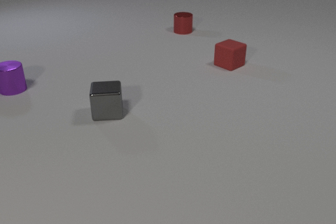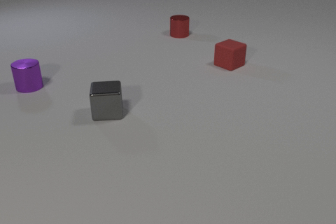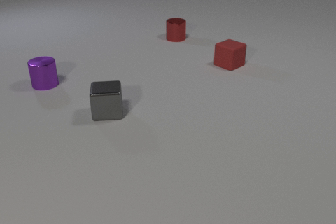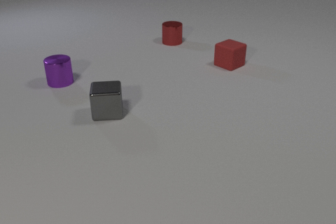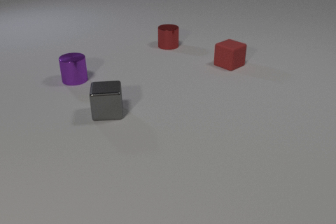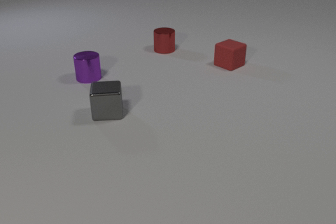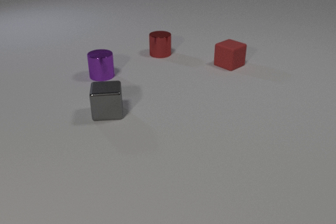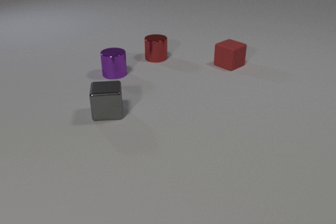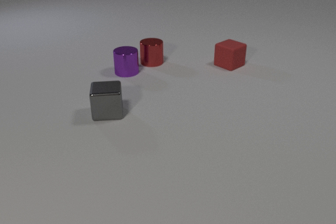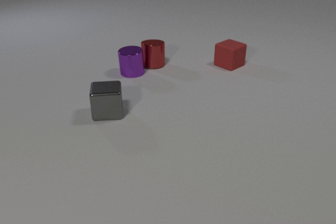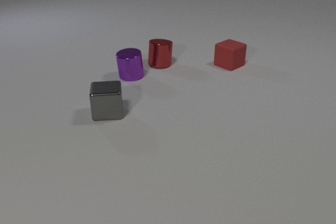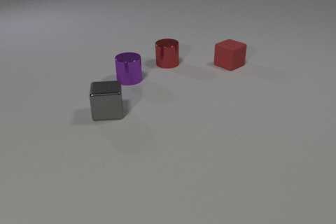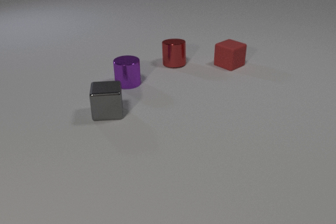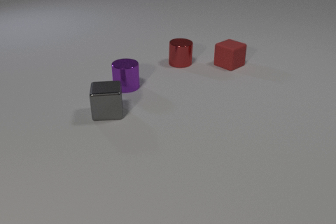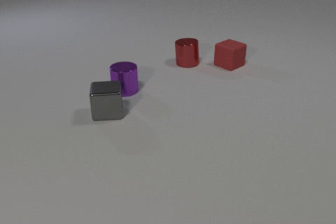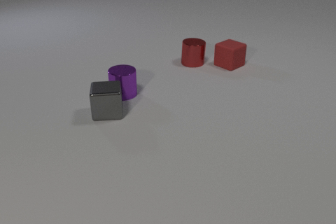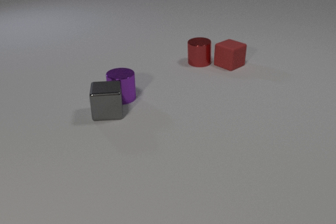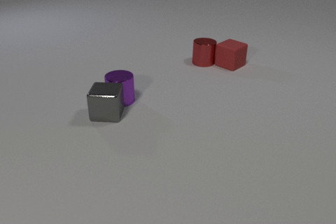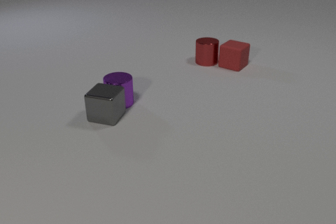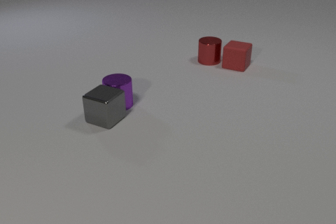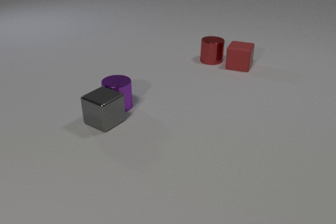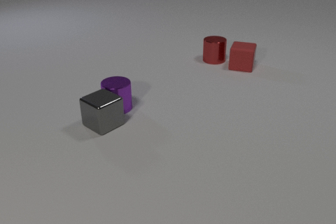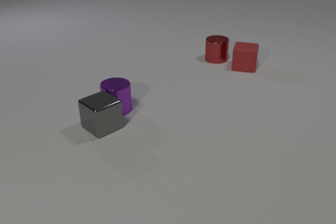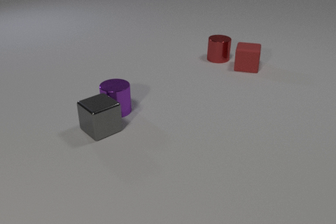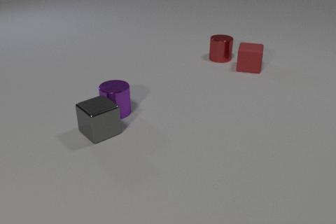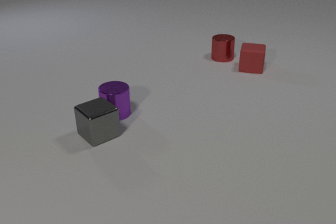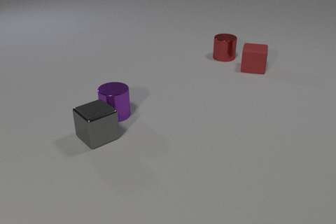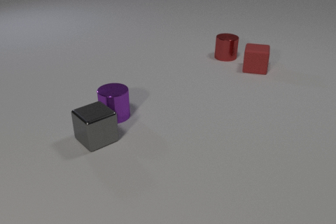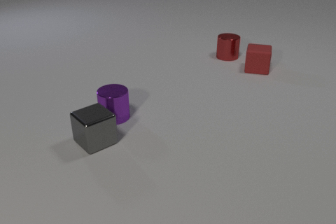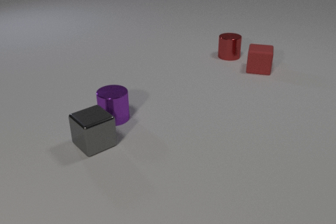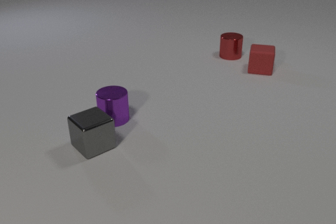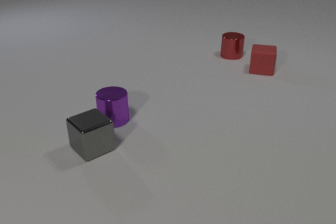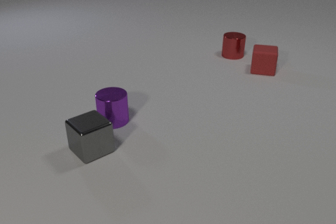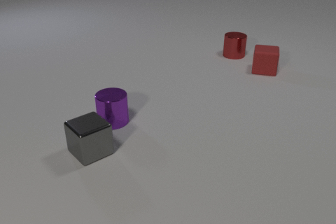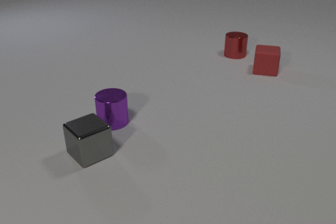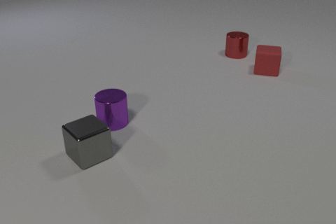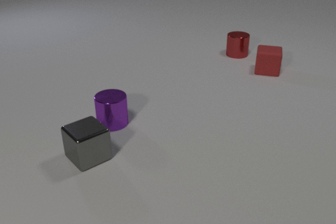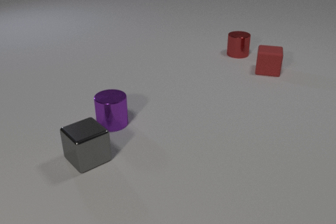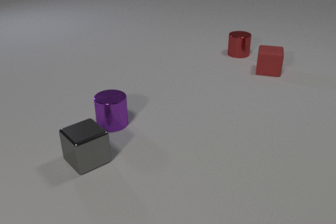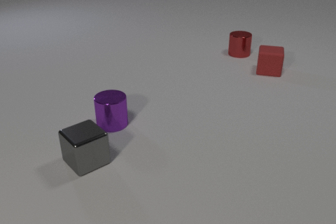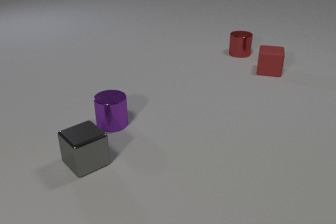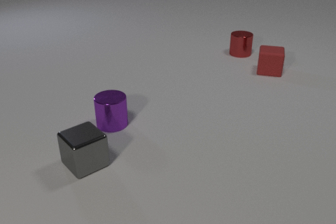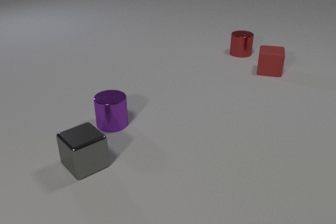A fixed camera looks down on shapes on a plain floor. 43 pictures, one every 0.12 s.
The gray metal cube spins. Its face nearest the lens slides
to the left.
The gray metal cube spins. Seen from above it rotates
clockwise.
0.00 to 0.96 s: The red metal cylinder slides toward the camera. The purple metal cylinder slides to the right.
0.96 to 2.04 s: The red metal cylinder slides to the right. The purple metal cylinder slides toward the camera. The red metal cylinder and the purple metal cylinder collide. The purple metal cylinder and the gray metal cube collide. The red metal cylinder and the red rubber cube collide.
2.04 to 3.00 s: The red metal cylinder slides to the right and away from the camera. The purple metal cylinder slides toward the camera. The gray metal cube slides toward the camera, spins clockwise seen from above by about 45 degrees, its near face sliding to the left. The red rubber cube slides to the right, spins so that its near face slides to the right, counterclockwise seen from above.
3.00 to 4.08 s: The red metal cylinder slides to the right and away from the camera. The purple metal cylinder slides toward the camera. The gray metal cube slides toward the camera. The red rubber cube slides to the right.
4.08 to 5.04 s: The red metal cylinder slides to the right and away from the camera. The gray metal cube slides toward the camera.
What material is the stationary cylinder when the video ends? metal.
What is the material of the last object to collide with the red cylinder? rubber.
What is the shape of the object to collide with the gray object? cylinder.
